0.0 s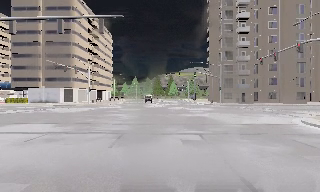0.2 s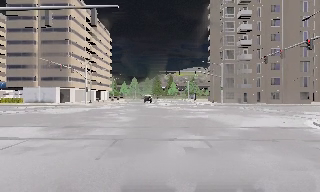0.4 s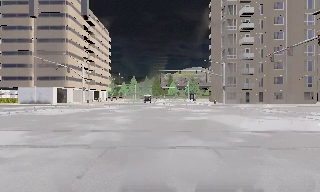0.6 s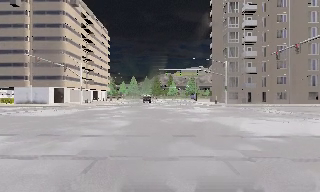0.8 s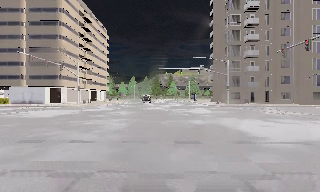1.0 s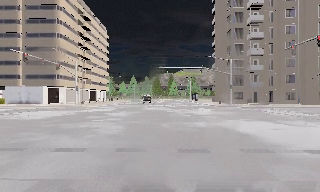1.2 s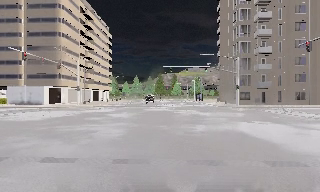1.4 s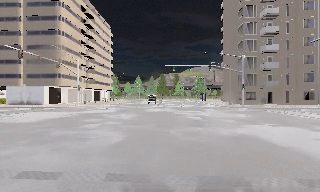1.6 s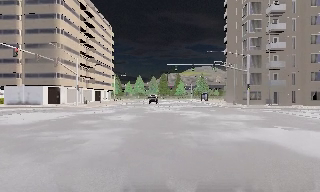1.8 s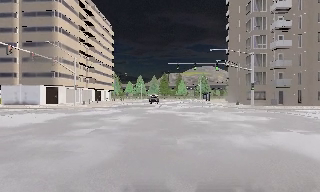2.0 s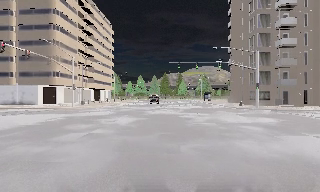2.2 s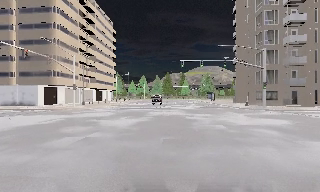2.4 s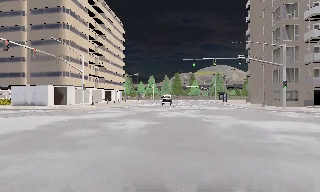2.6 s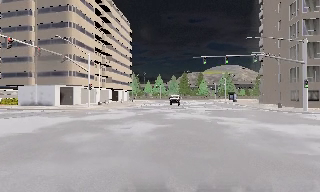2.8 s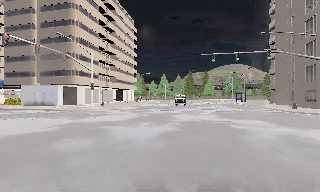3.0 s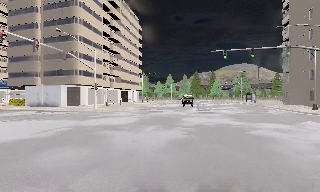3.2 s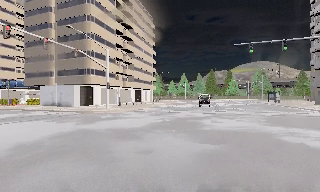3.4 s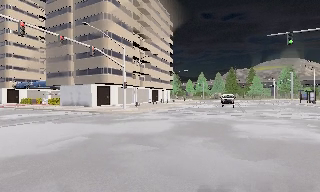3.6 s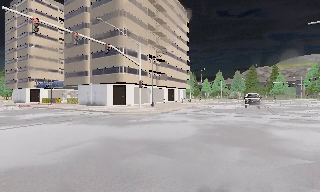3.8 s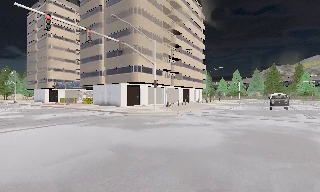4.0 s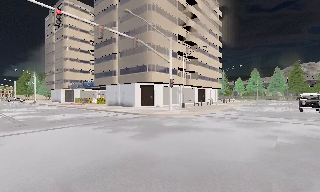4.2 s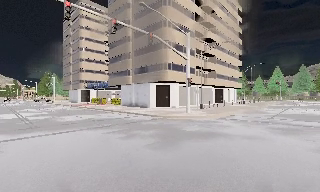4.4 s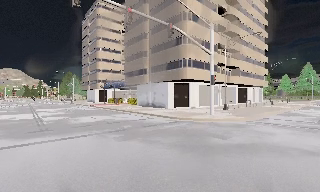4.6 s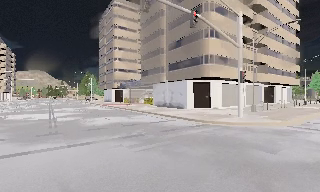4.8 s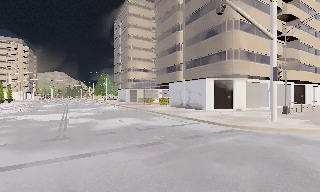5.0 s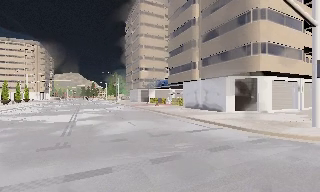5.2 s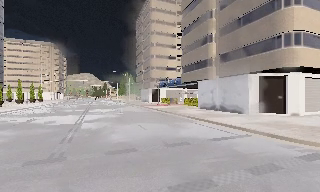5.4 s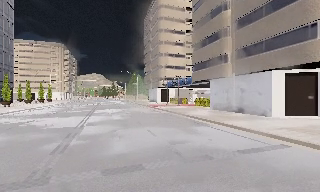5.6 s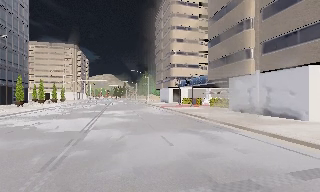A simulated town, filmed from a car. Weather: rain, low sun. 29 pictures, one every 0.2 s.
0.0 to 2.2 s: The camera travels forward, about 10 m, so what stands in front looms larger.
2.2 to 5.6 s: The camera pans to its left, which is counterclockwise from overhead, by about 70 degrees. It travels forward, about 20 m.
The film runs forward here.
